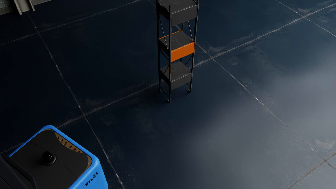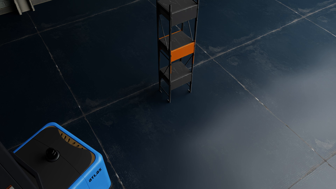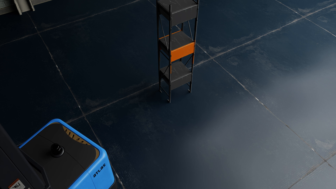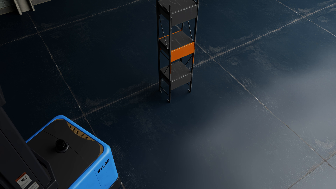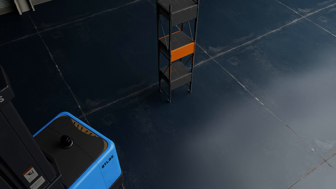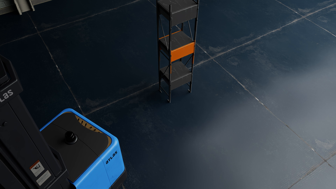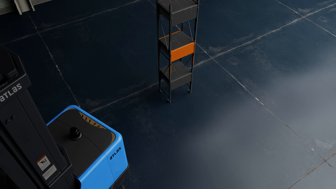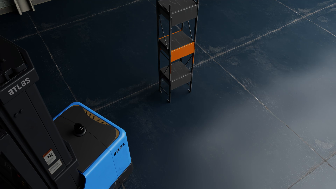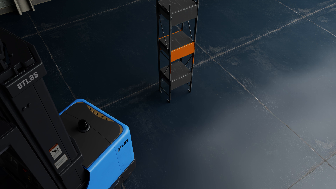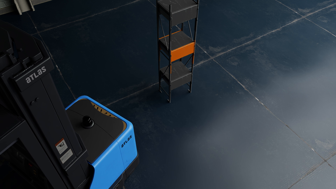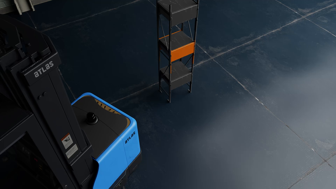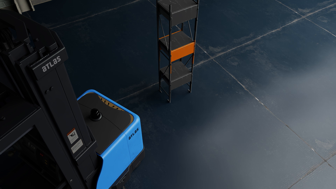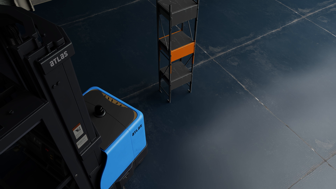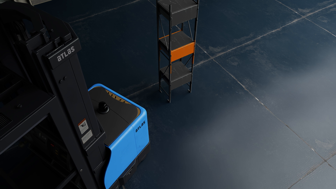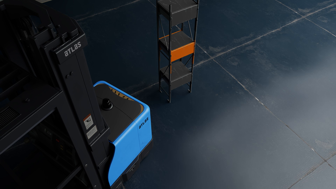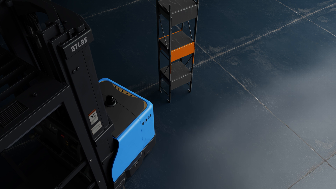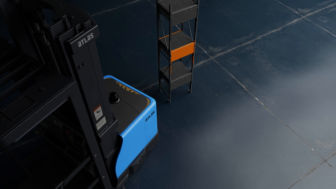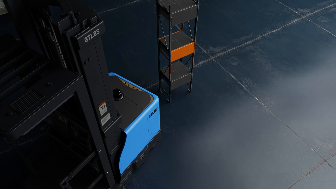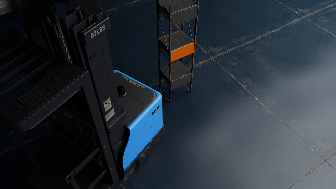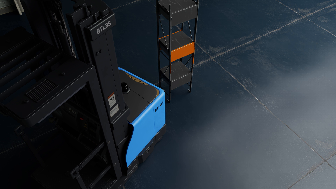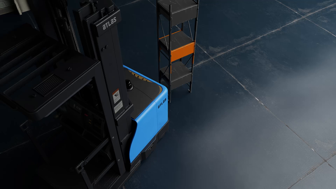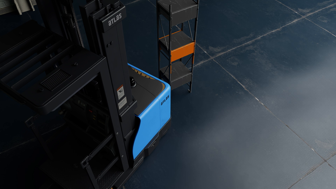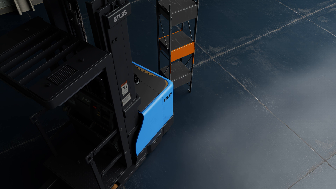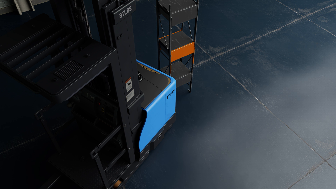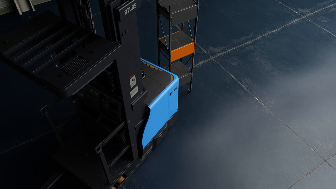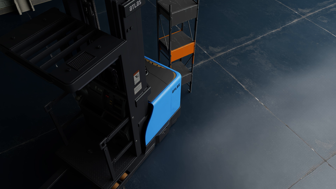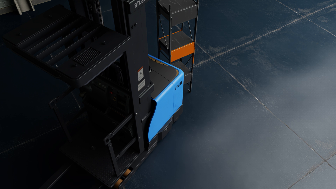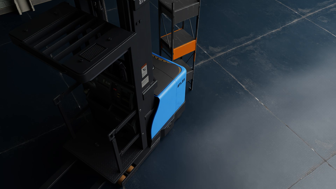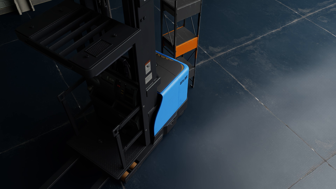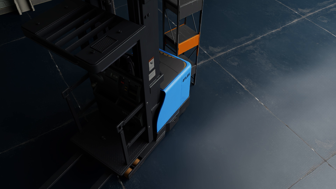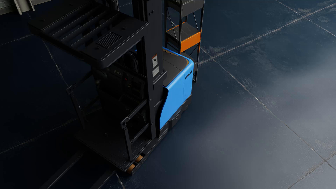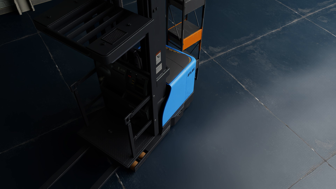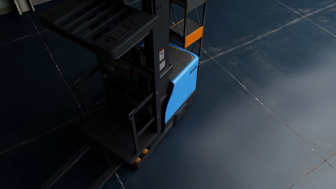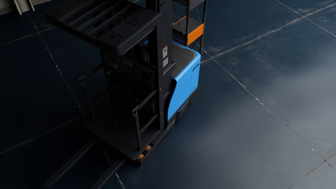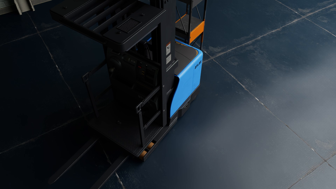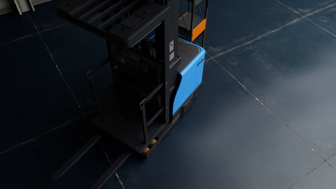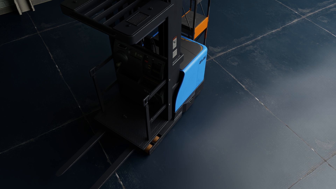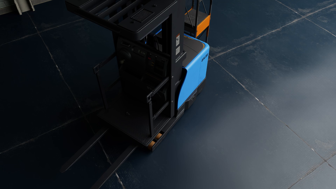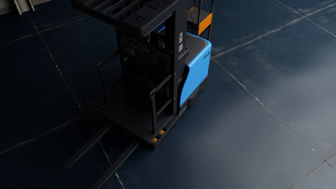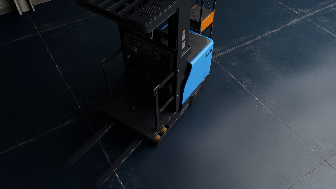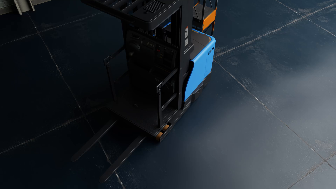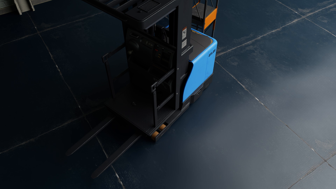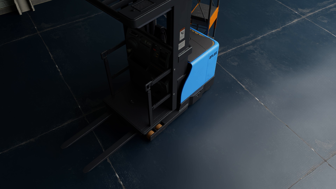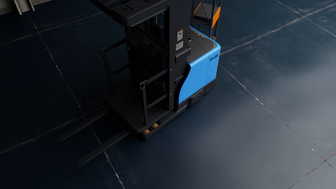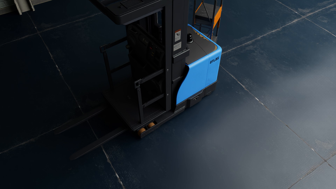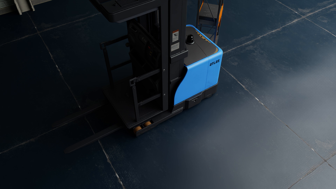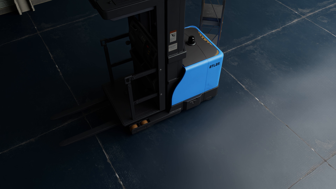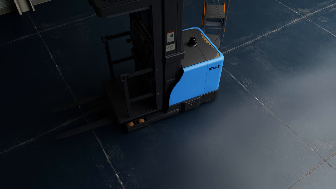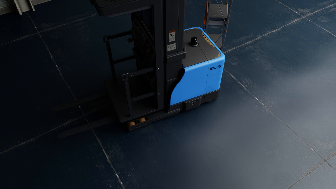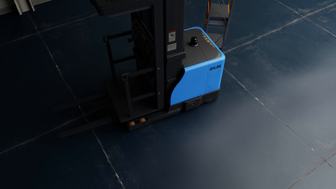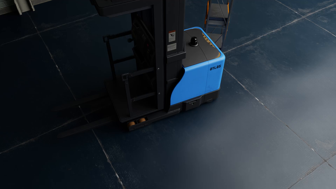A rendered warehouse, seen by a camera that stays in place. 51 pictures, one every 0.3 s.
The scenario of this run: A forklift runs into an object in its way.
